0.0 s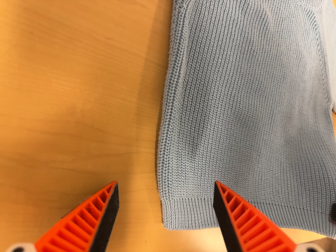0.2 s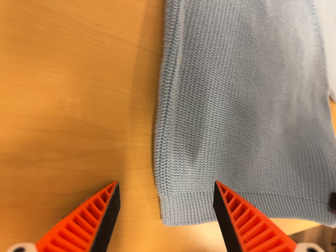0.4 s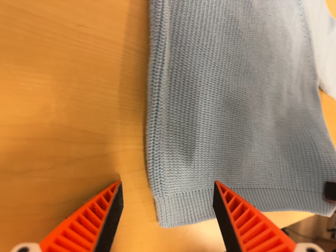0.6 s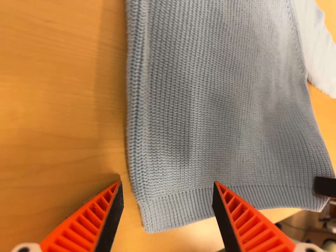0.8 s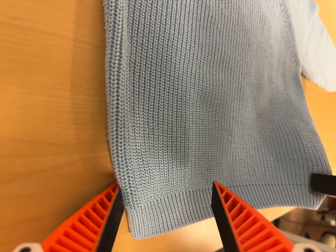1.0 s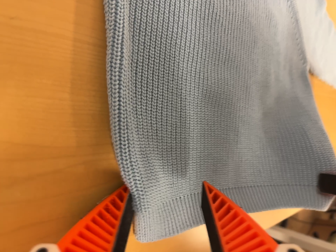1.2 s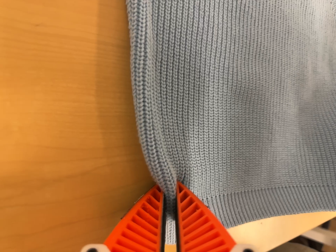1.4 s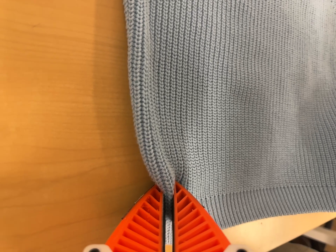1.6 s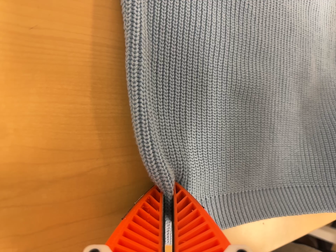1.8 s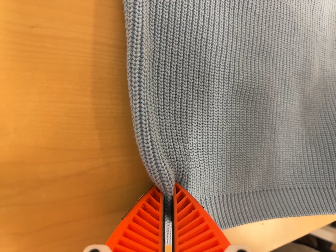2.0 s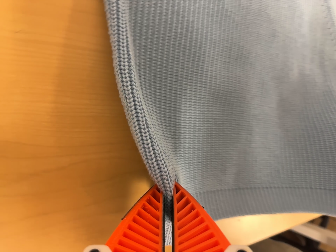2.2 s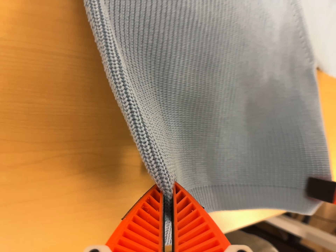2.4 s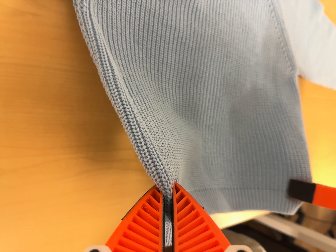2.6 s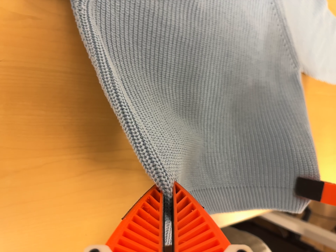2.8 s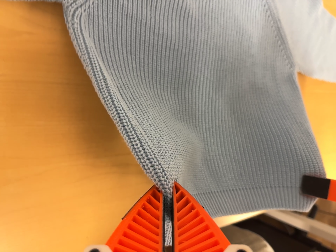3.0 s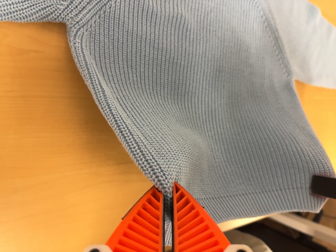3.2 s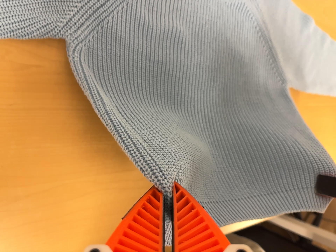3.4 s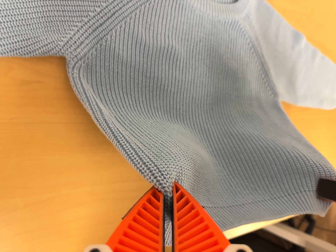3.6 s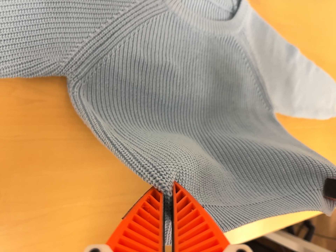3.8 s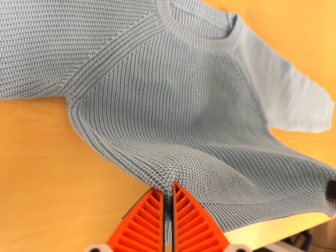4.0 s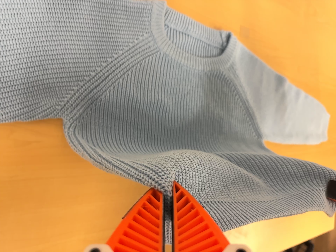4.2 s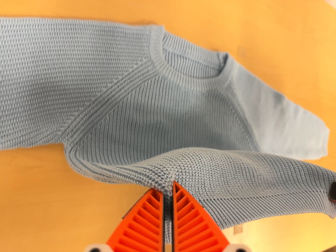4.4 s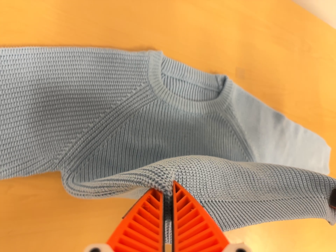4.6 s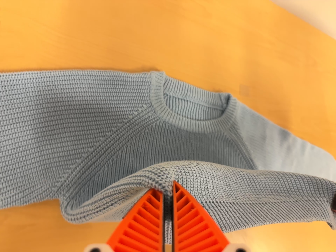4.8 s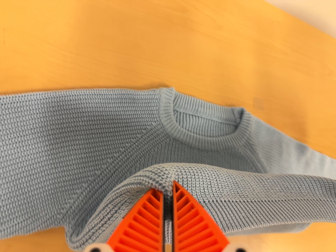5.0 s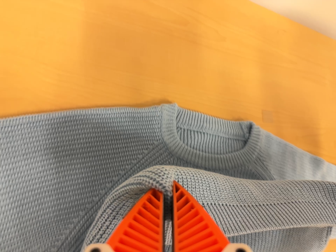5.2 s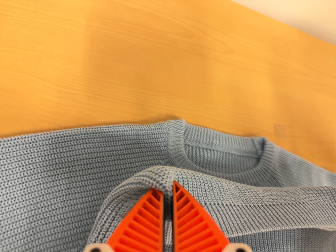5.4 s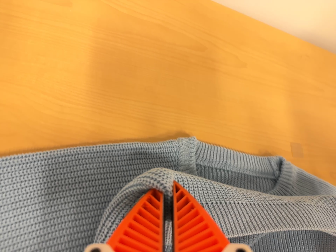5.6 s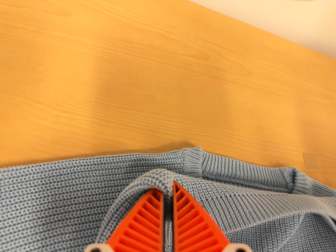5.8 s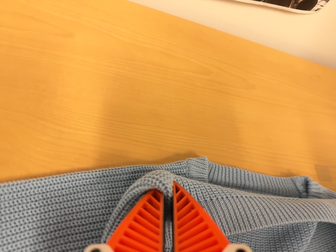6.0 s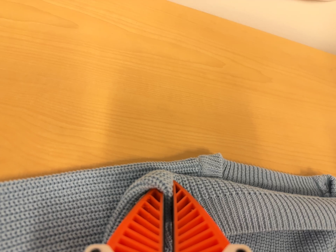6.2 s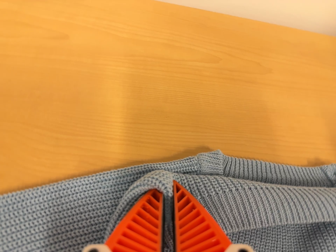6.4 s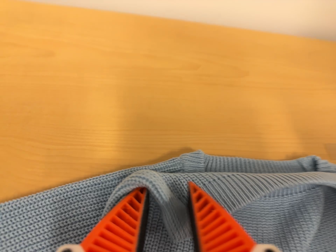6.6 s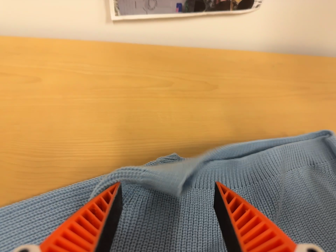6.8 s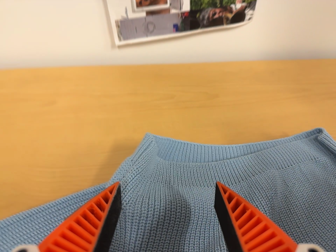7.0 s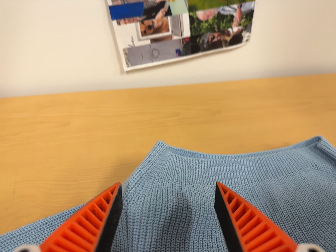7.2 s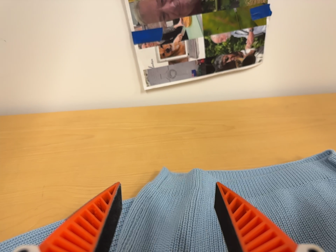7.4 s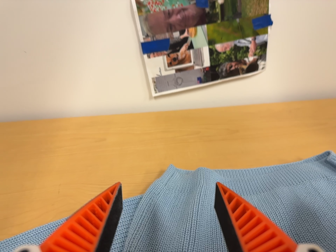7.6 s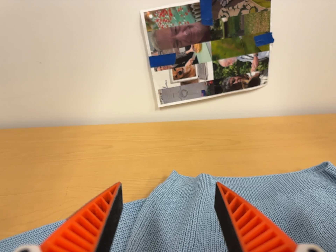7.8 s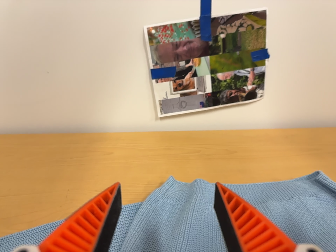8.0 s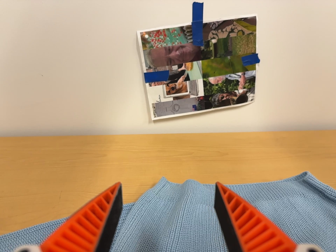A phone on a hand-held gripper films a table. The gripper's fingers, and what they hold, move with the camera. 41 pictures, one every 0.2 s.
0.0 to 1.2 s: The camera travels forward, about 6 cm, so what stands in front looms larger. It rolls about its line of sight by about 10 degrees, and the scene rotates counterclockwise.
1.2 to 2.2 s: The camera travels to its right, about 6 cm, so close, fixed things drift to the left.
2.2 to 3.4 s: The camera travels backward, toward the top of its view and to its right, about 10 cm, so what stands in front gets smaller.
3.4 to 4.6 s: The camera travels toward the top of its view, about 10 cm, so close, fixed things drift downward. Its aim tips toward the top of its view by about 10 degrees, and the scene shifts downward.
4.6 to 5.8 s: The camera travels forward, about 12 cm, so what stands in front looms larger. Its aim tips toward the top of its view by about 20 degrees, and the scene shifts downward.
5.8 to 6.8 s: The camera travels to its right, backward and toward the bottom of its view, about 10 cm. Its aim tips toward the top of its view by about 15 degrees. It rolls about its line of sight by about 20 degrees, and the scene rotates counterclockwise.
6.8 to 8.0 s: The camera travels backward and toward the bottom of its view, about 14 cm, so what stands in front gets smaller. Its aim tips toward the top of its view by about 20 degrees, and the scene shifts downward.
The film runs forward here.
